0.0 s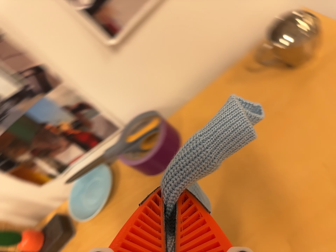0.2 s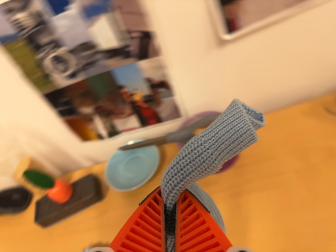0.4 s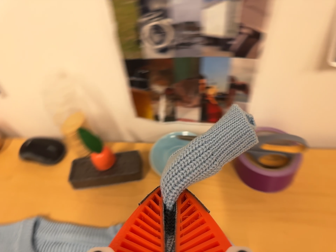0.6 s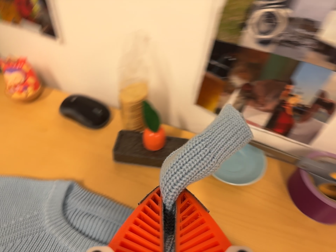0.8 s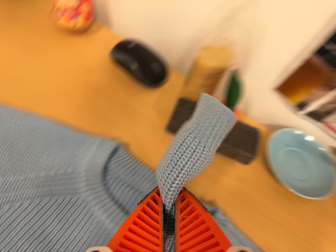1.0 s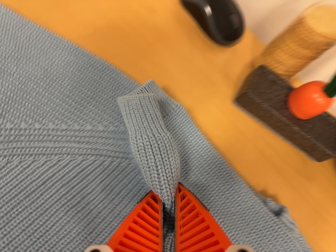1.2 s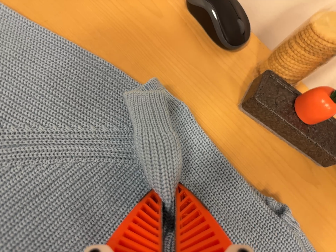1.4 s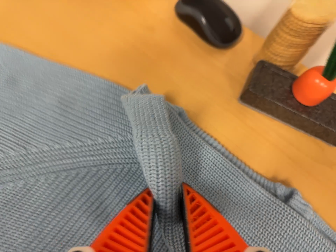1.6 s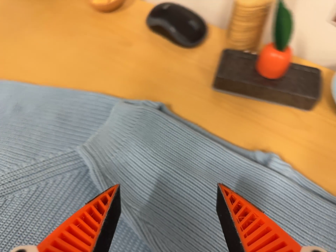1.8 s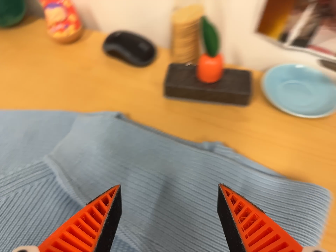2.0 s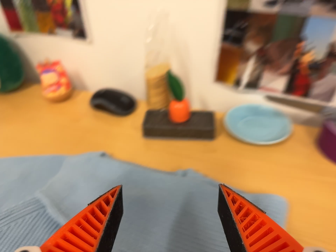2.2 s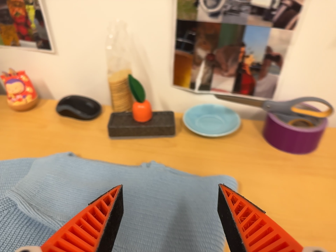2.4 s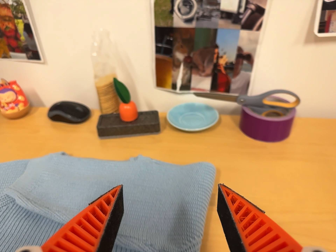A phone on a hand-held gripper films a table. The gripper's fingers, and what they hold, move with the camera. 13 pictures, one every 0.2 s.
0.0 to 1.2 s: The camera travels to its left, about 50 cm, so close, fixed things drift to the right. Its aim tips toward the bottom of its view by about 20 degrees, and the scene shifts upward. It rolls about its line of sight by about 80 degrees, and the scene rotates clockwise.
1.2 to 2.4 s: The camera travels backward, toward the bottom of its view and to its right, about 32 cm. Its aim tips toward the top of its view by about 35 degrees. It rolls about its line of sight by about 35 degrees, and the scene rotates counterclockwise.
The film runs forward here.
